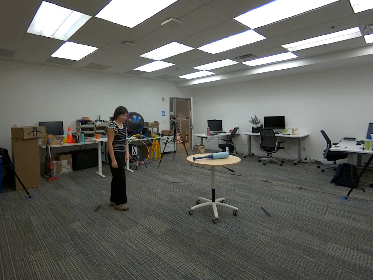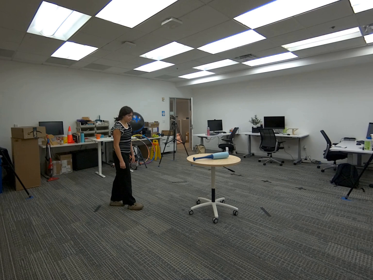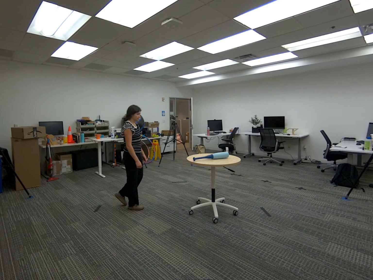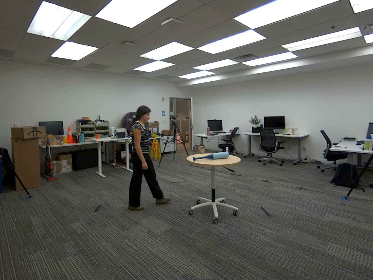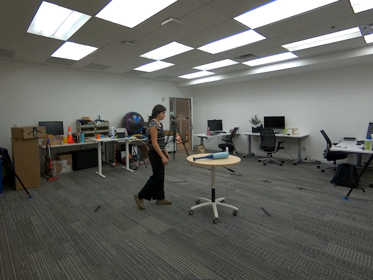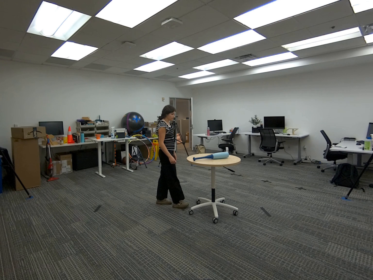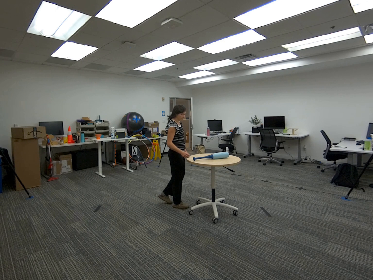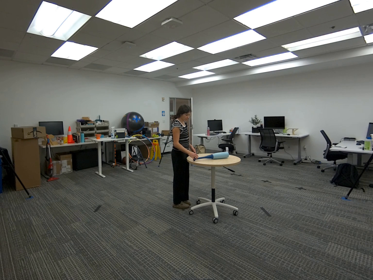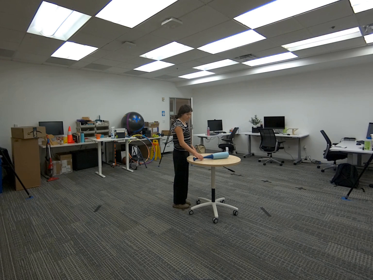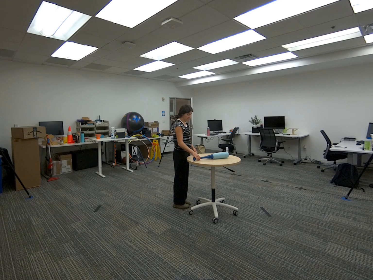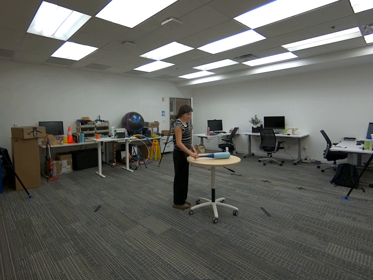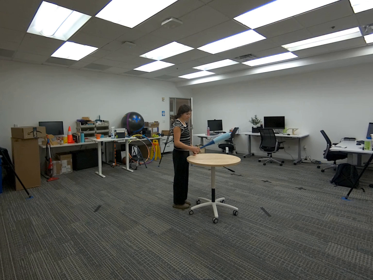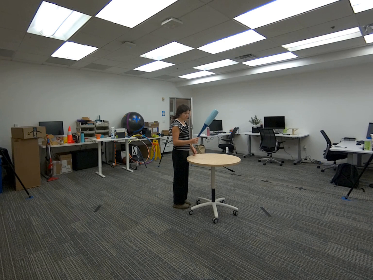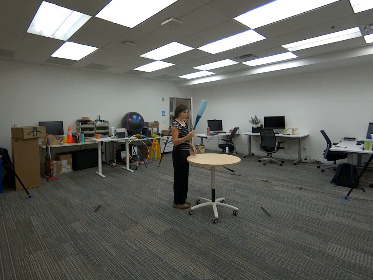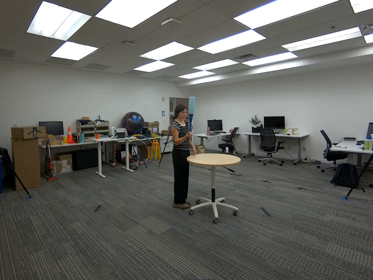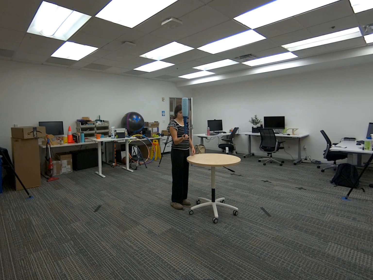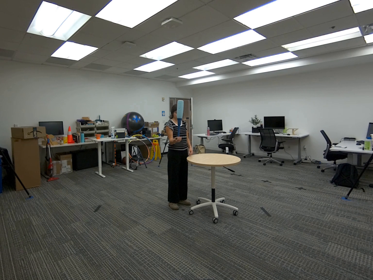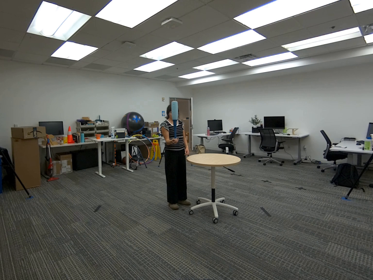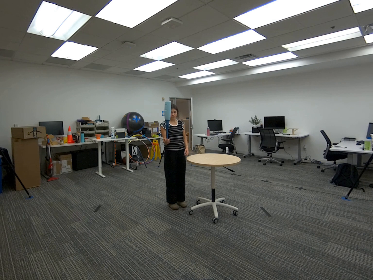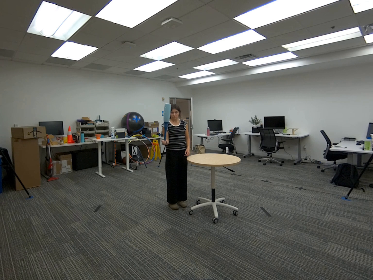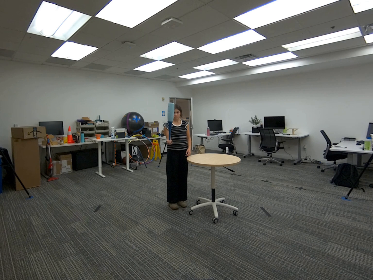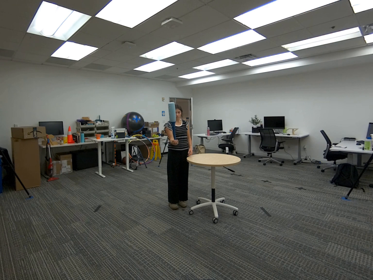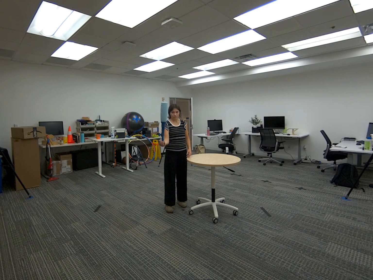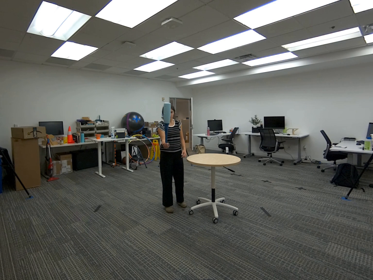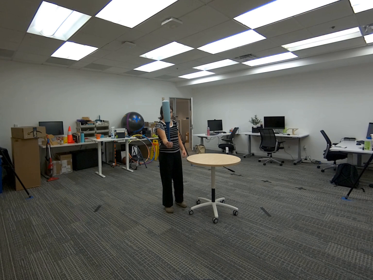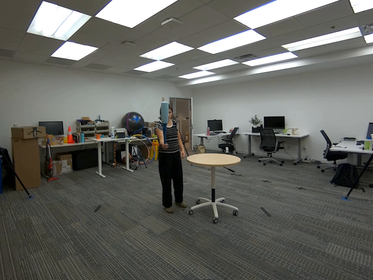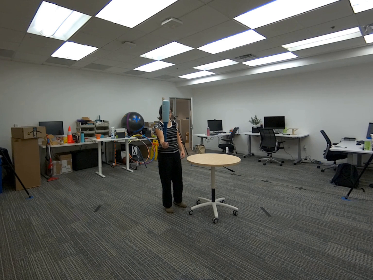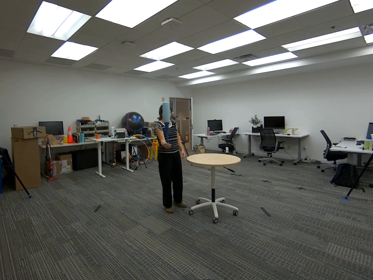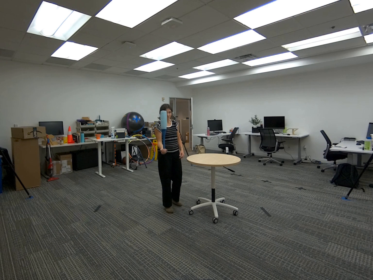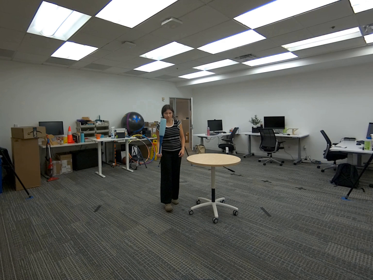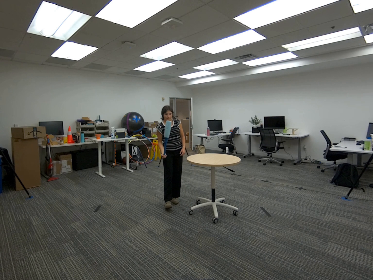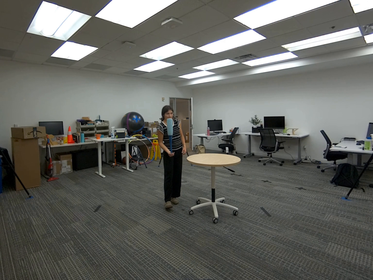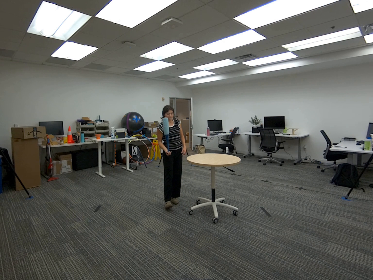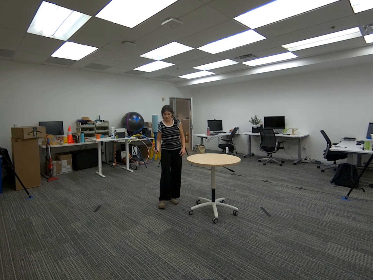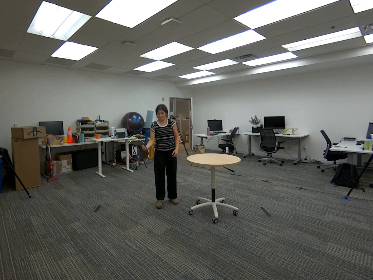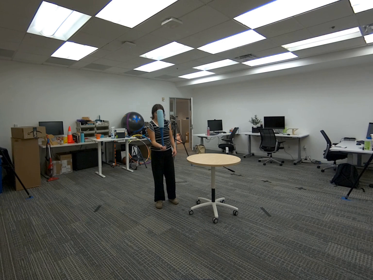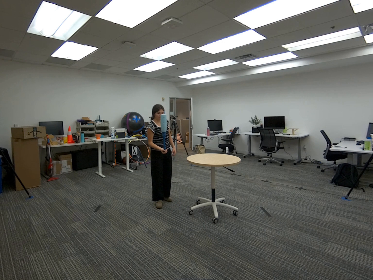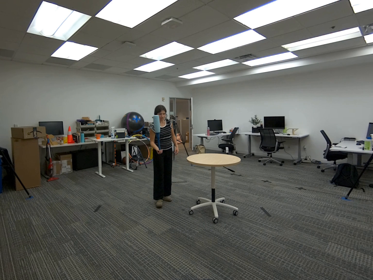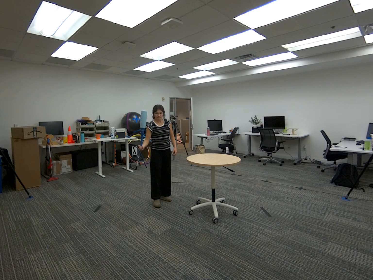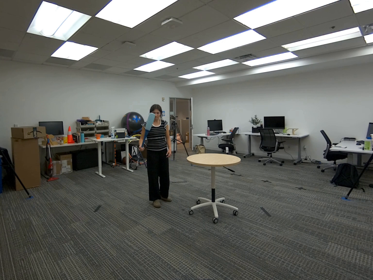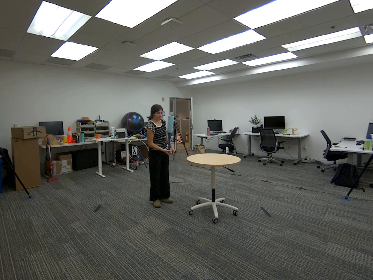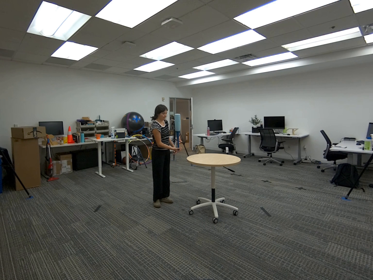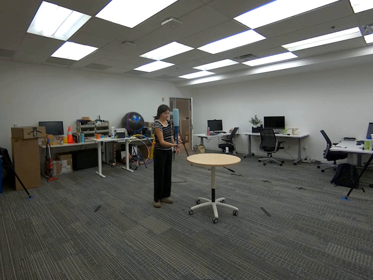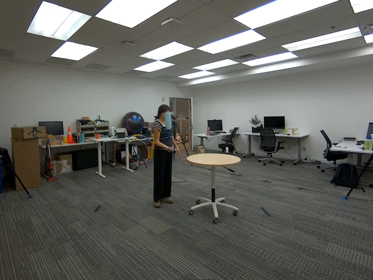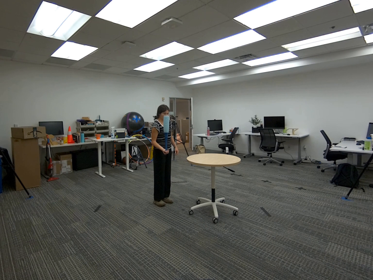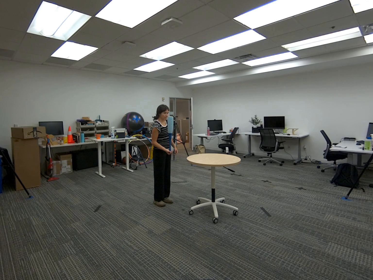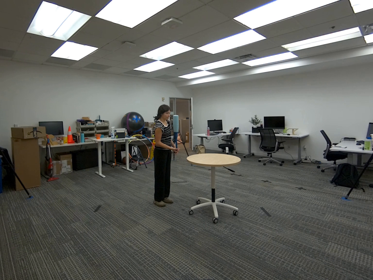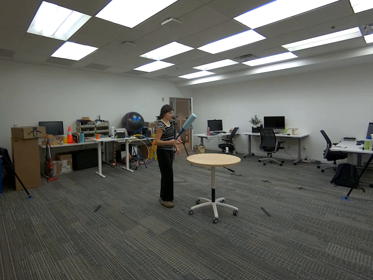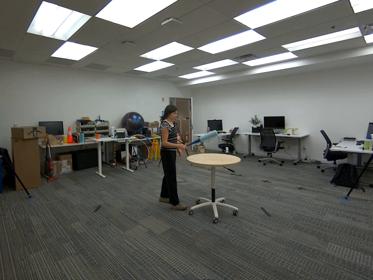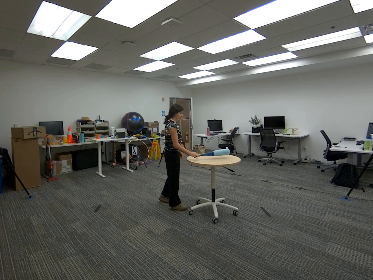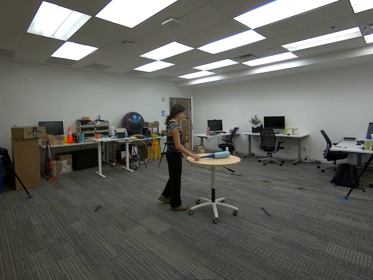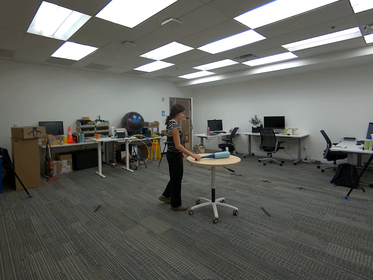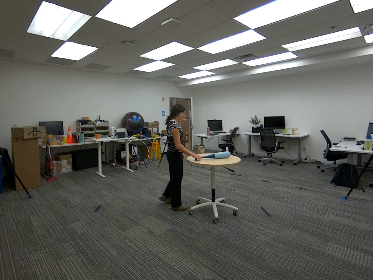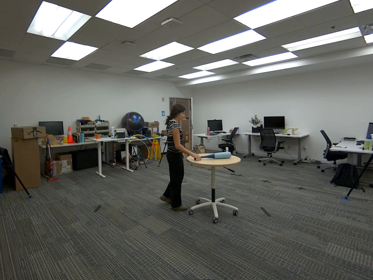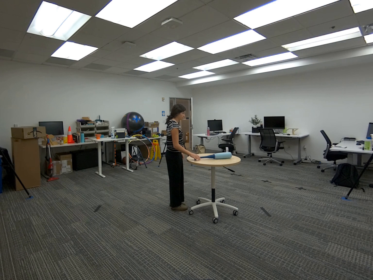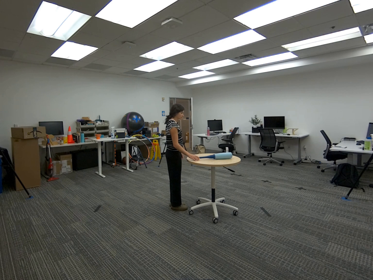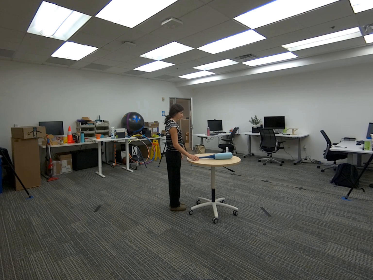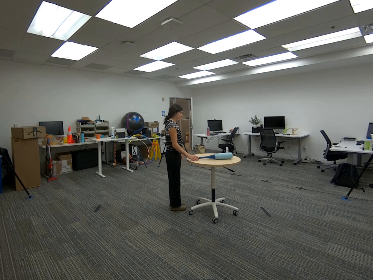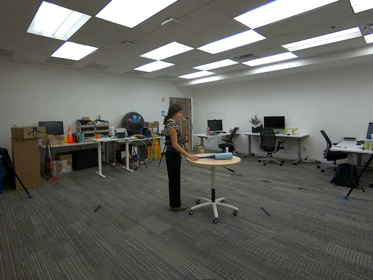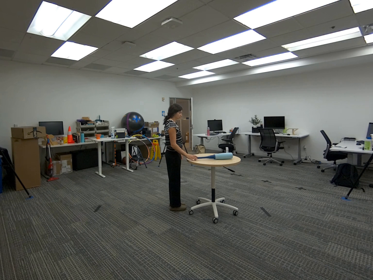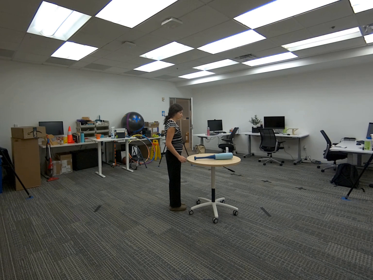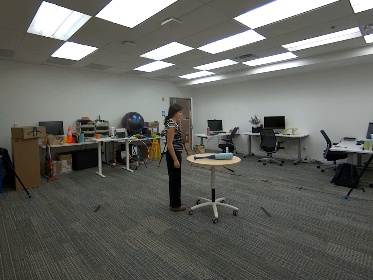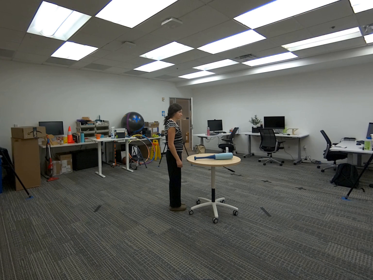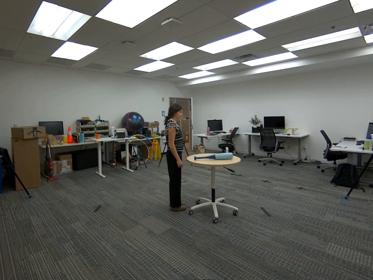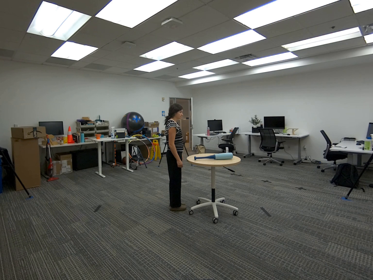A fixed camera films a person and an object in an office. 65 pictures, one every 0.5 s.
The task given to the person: Walk over to the baseball bat on the round table, pick up the baseball bat and use one hand and proceed to balance the bat on your palm. Place the bat back on the table when complete.
